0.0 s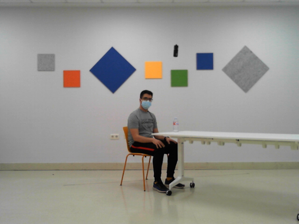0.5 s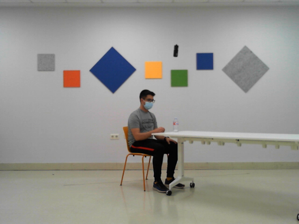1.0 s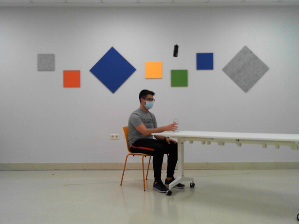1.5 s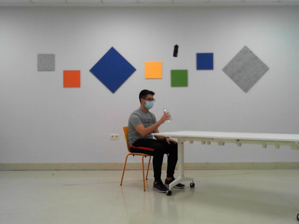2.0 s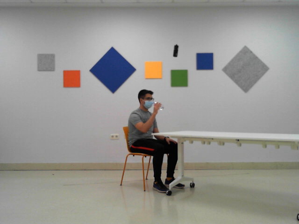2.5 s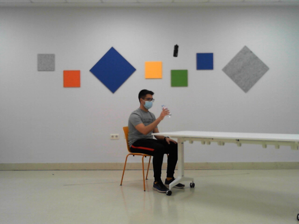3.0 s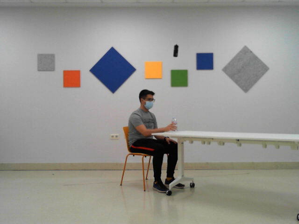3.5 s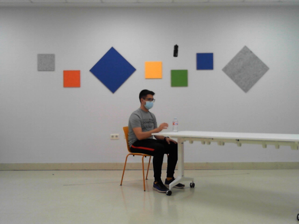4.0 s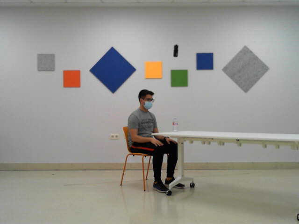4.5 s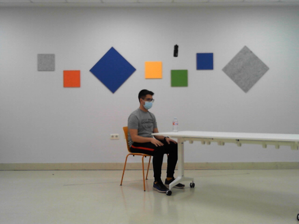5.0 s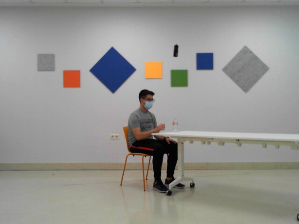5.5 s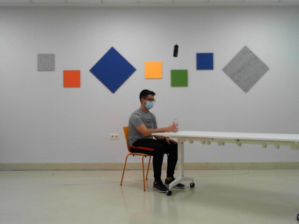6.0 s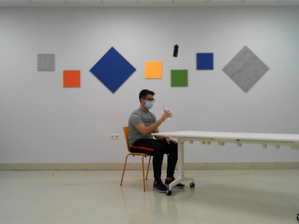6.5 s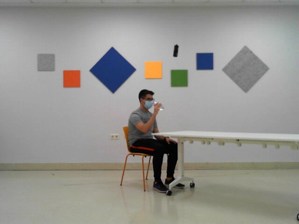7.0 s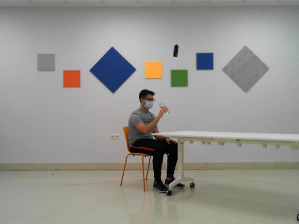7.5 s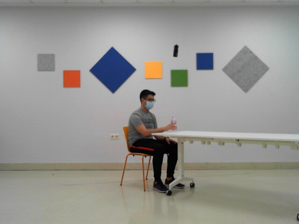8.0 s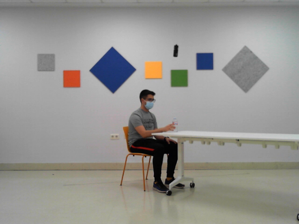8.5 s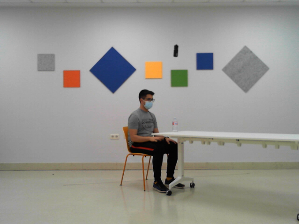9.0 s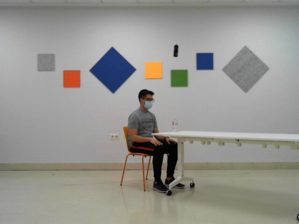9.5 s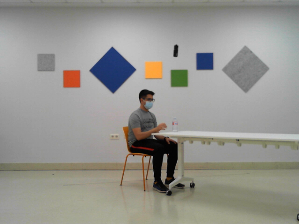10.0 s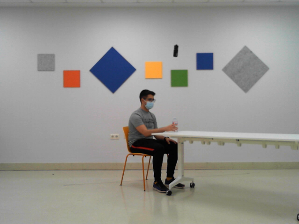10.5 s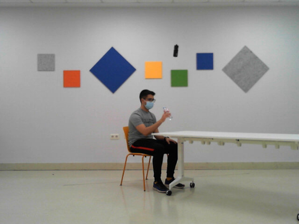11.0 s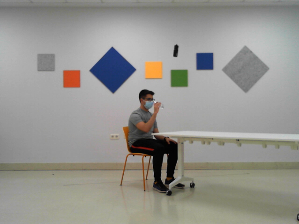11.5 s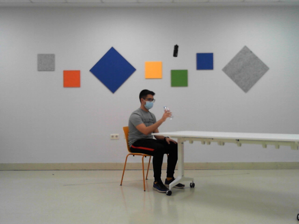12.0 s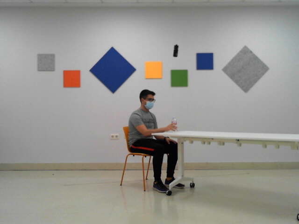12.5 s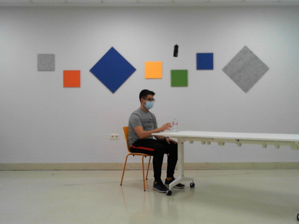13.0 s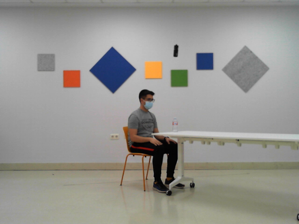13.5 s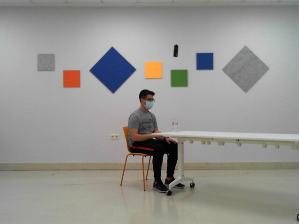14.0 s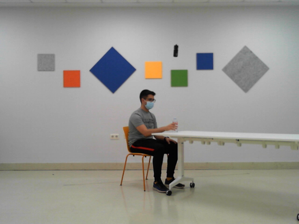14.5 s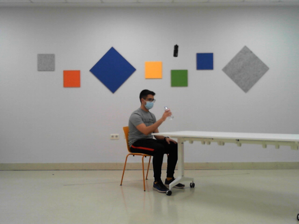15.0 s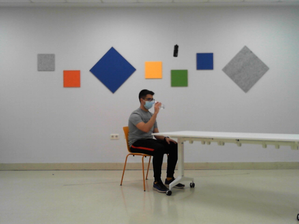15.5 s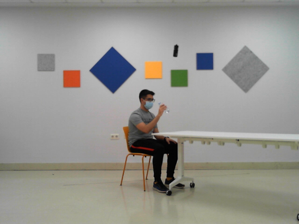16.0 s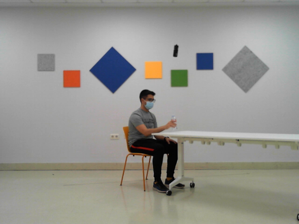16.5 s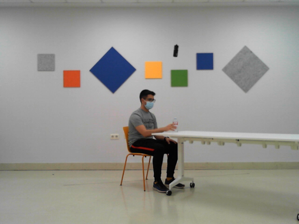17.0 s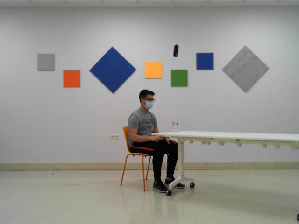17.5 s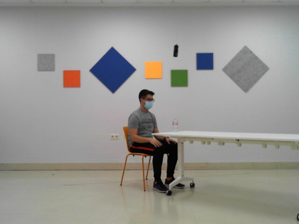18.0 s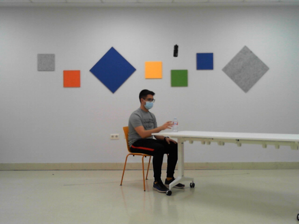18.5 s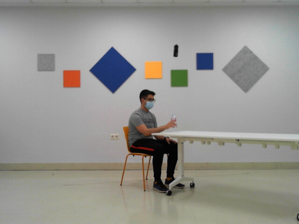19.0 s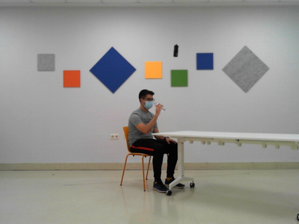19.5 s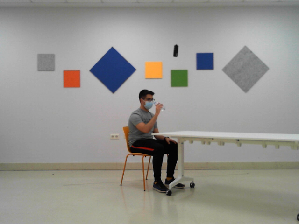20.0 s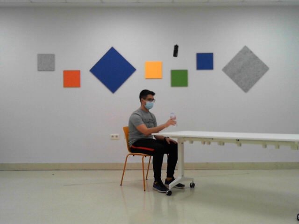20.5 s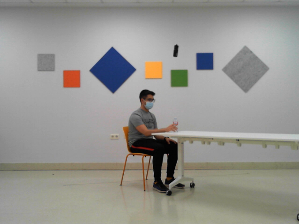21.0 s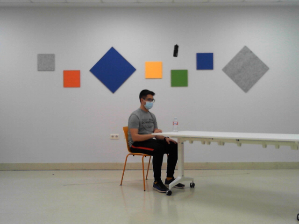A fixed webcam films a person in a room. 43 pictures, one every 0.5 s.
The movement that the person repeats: Drink from a bottle, right hand.
